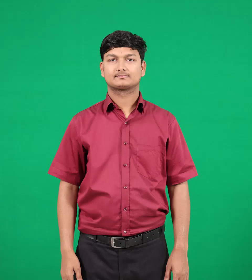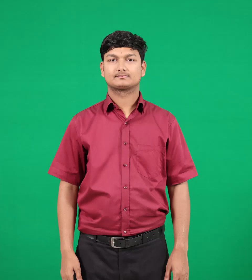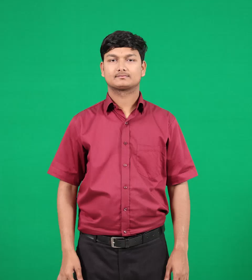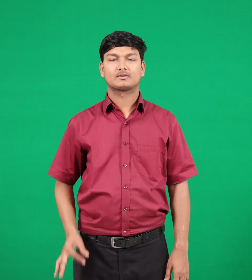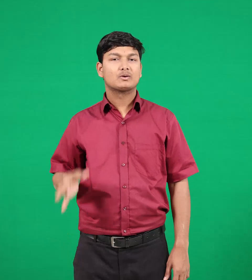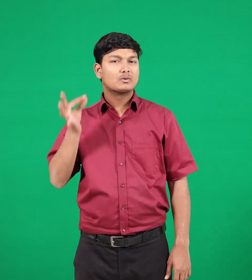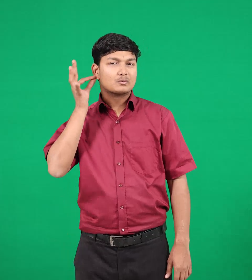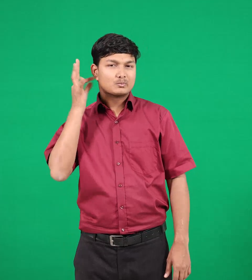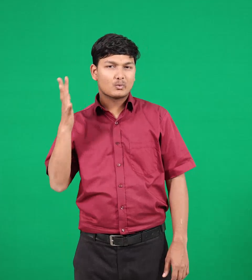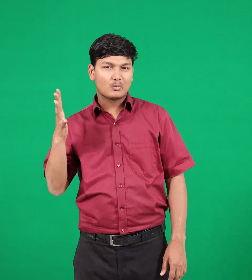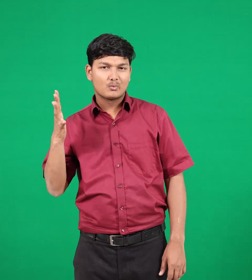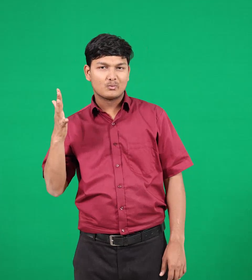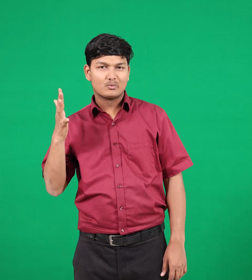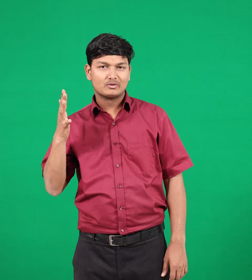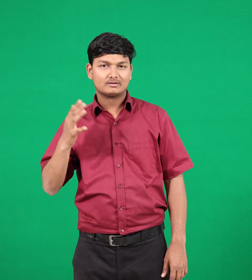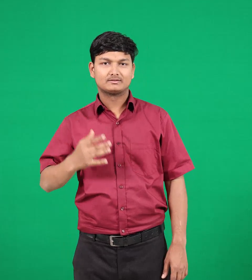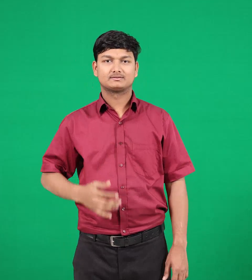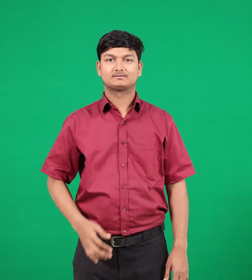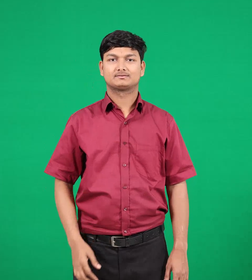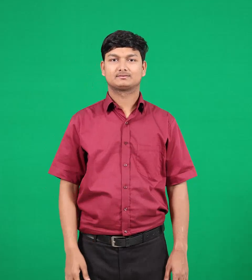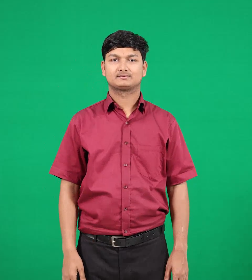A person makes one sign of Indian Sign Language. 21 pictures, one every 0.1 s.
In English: gold
